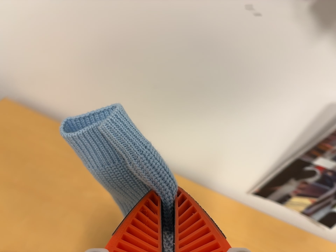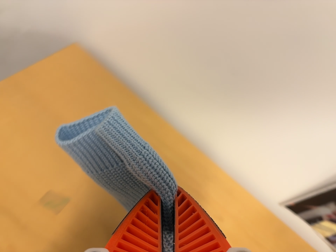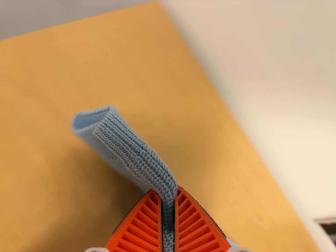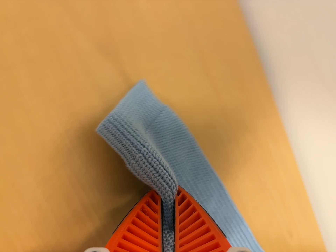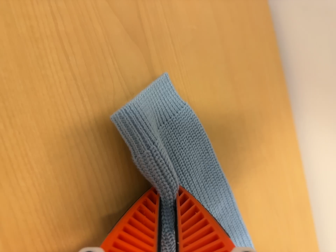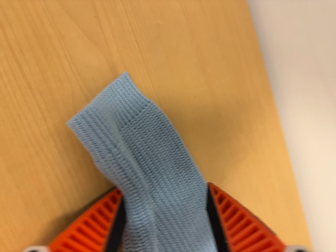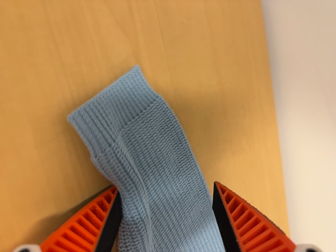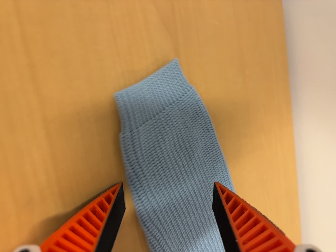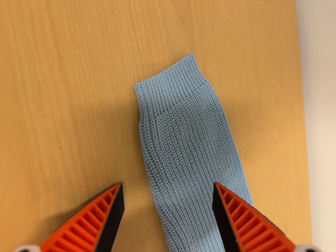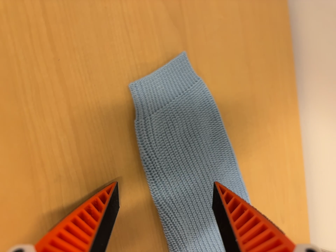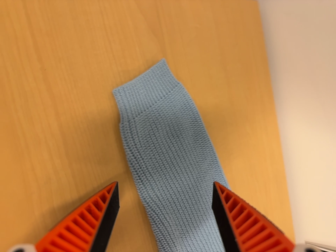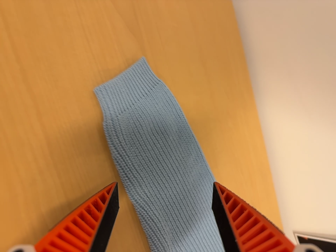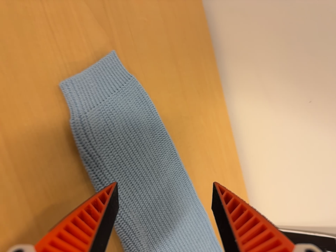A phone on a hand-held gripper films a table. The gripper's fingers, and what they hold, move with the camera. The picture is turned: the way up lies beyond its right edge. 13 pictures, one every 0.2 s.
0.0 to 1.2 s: The camera travels to its left, about 28 cm, so close, fixed things drift to the right. Its aim tips toward the bottom of its view by about 10 degrees, and the scene shifts upward. It rolls about its line of sight by about 55 degrees, and the scene rotates clockwise.
1.2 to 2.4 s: The camera travels to its left, toward the bottom of its view and backward, about 9 cm.
The film runs backward here.
